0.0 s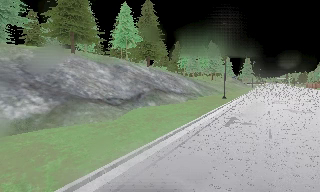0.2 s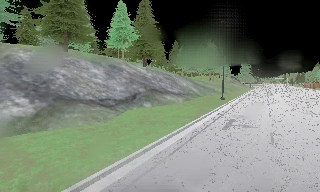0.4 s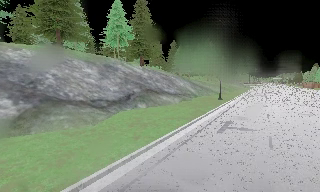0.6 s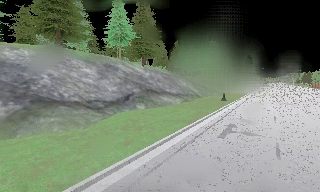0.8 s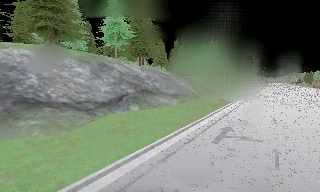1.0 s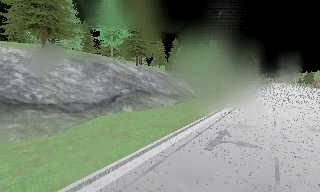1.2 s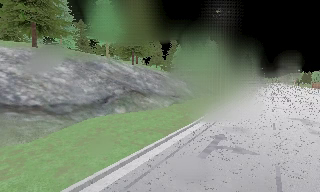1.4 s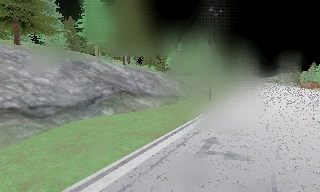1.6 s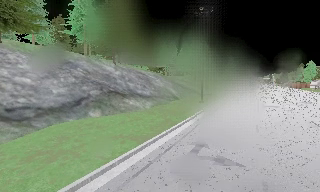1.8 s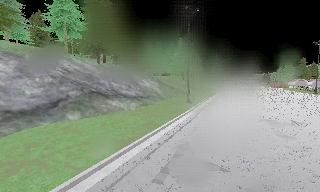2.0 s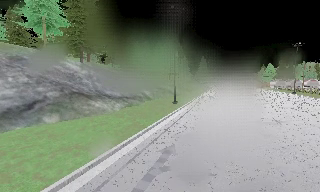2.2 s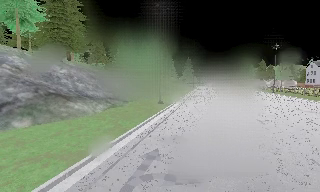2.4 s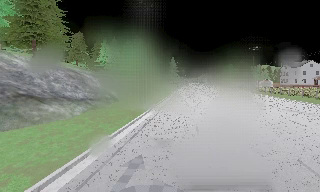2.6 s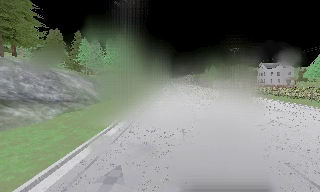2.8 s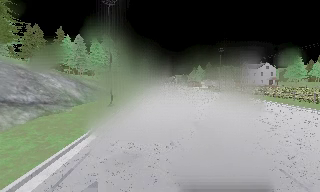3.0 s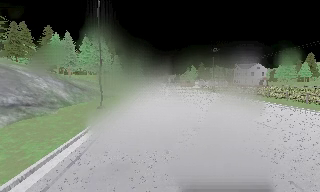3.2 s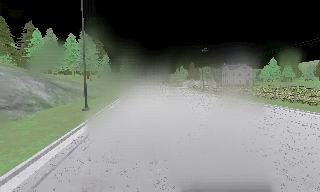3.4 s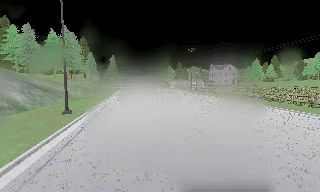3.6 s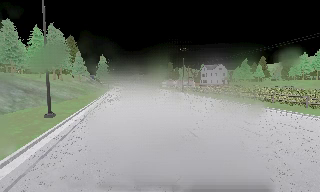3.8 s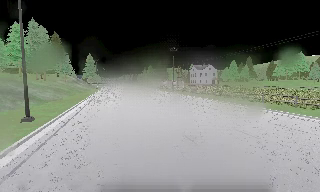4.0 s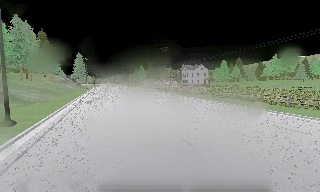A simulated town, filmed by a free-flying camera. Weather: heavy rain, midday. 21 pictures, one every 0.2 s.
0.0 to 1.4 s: The camera travels forward and to its right, about 6 m, so what stands in front looms larger.
1.4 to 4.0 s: The camera pans to its right, which is clockwise from overhead, by about 50 degrees. It travels forward, about 9 m.
The film runs forward here.
